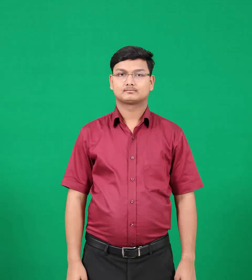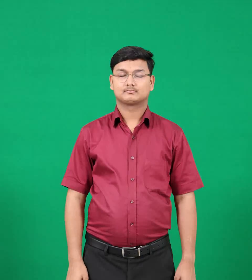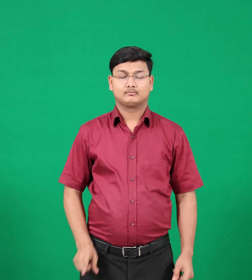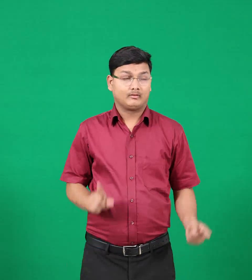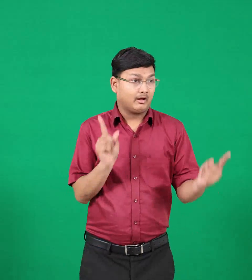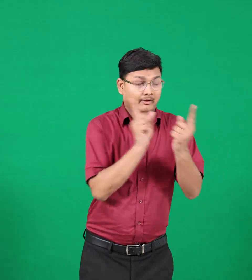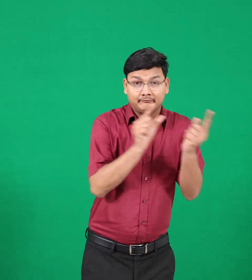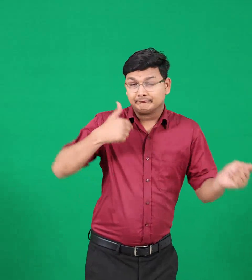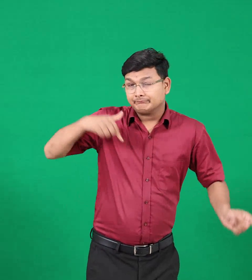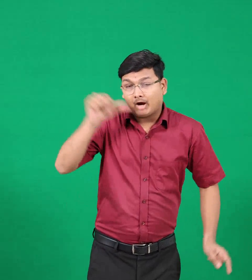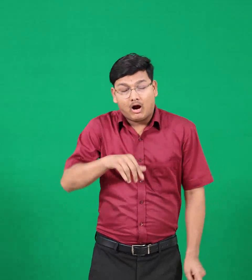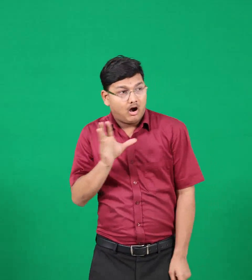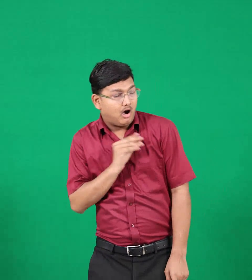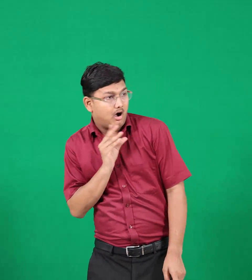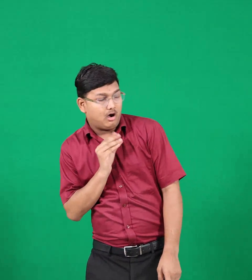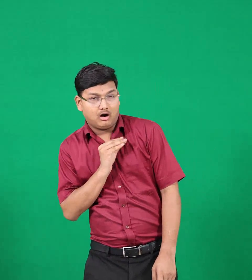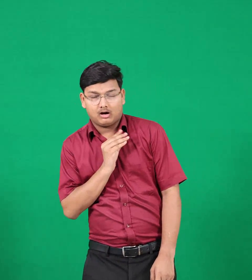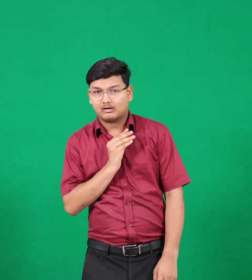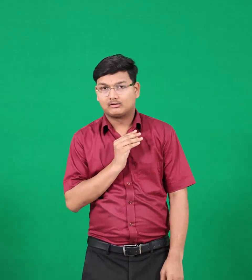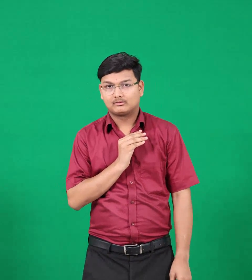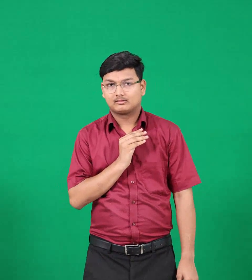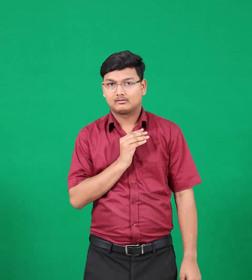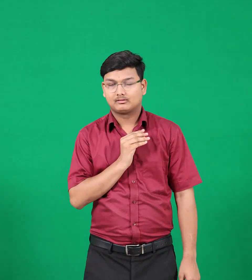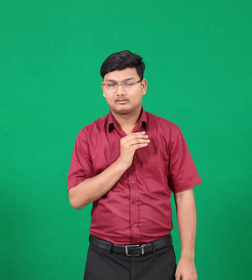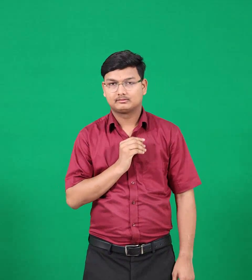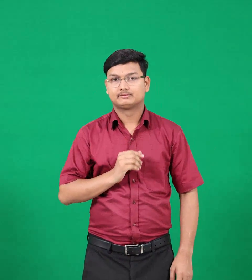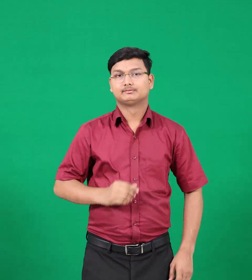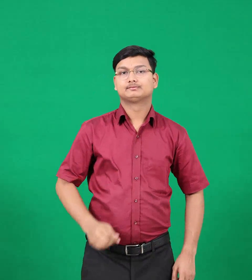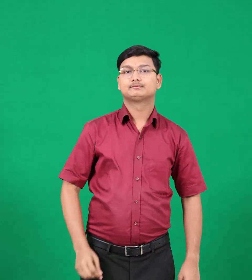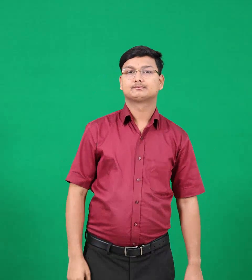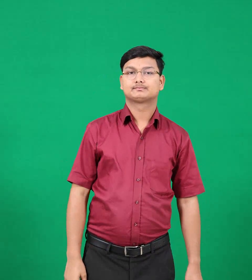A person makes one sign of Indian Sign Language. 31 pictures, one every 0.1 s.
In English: dreaded
